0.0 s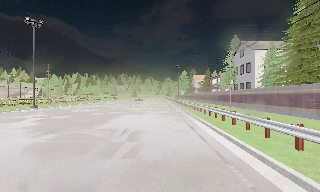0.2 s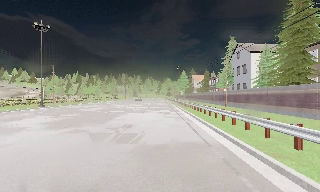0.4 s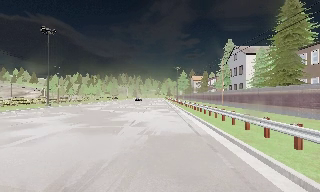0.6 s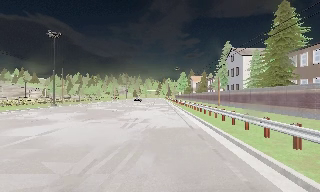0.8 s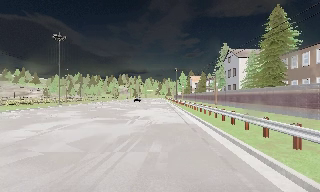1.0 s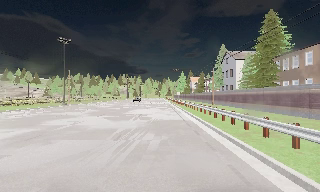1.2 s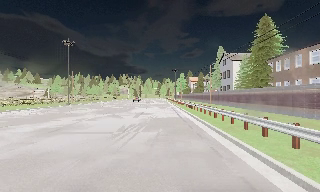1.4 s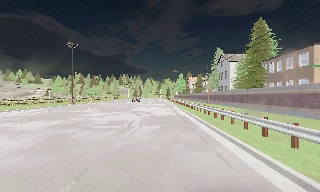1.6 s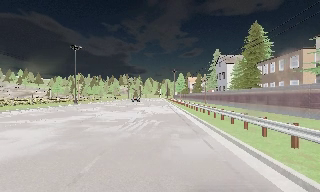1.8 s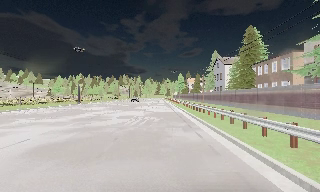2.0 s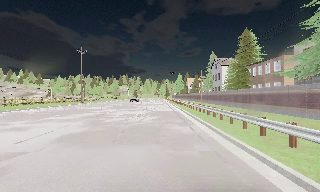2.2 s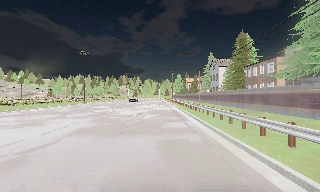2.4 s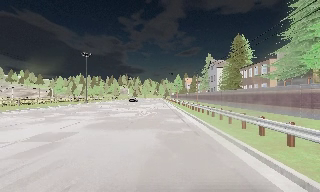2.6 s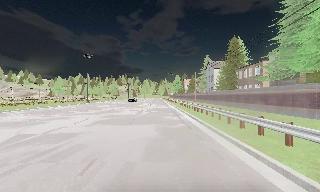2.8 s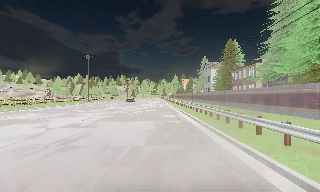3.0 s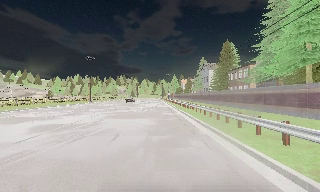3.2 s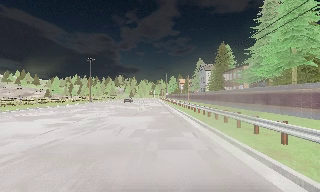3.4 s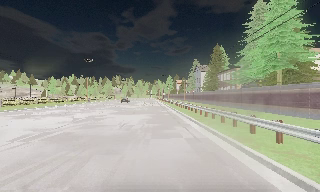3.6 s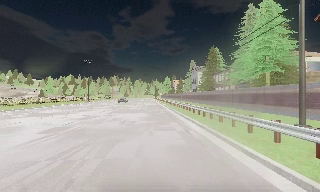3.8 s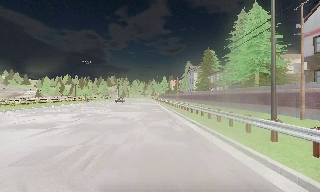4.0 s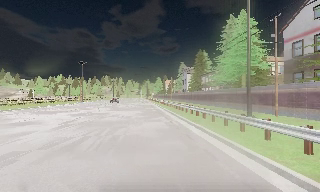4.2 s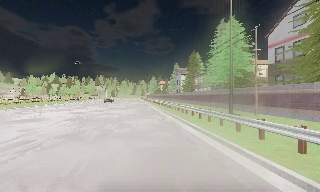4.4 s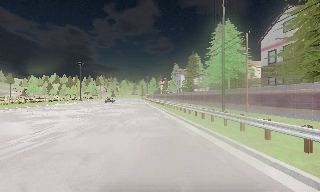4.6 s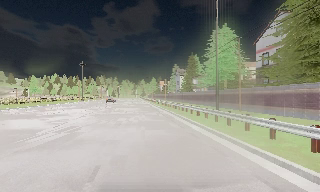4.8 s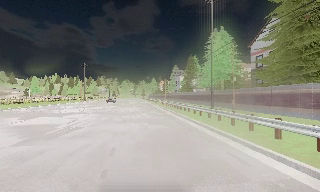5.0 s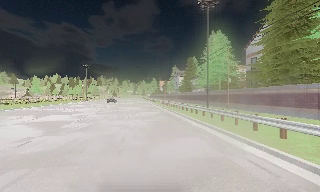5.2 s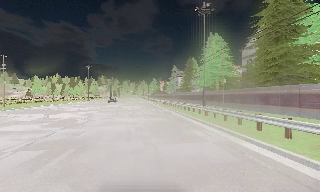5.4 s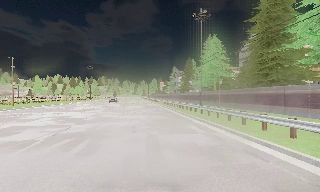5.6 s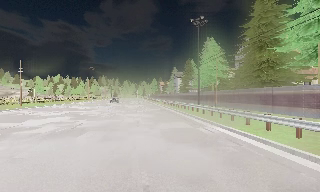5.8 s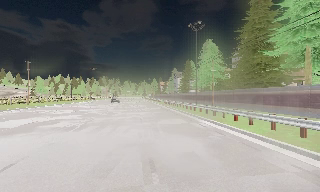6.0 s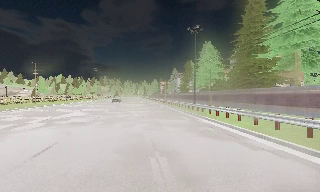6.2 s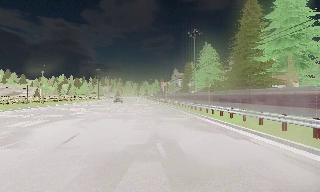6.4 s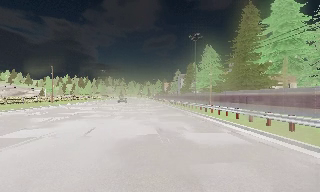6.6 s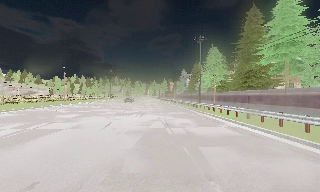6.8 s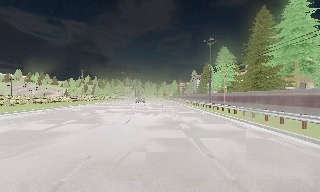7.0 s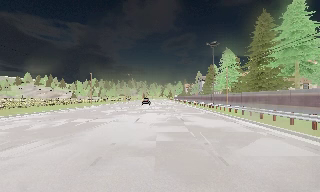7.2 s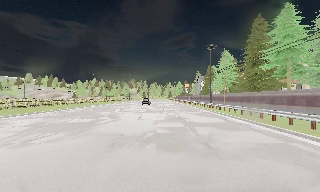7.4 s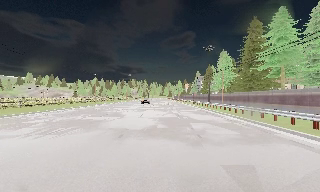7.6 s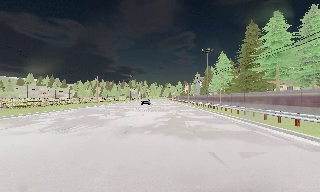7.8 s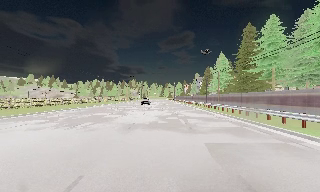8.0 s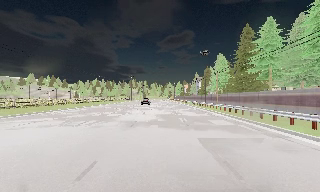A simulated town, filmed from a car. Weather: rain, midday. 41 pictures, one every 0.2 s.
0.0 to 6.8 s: The camera travels backward, about 50 m, so what stands in front gets smaller.
6.8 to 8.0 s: The camera travels backward, about 7 m, so what stands in front gets smaller. It loses speed.
The film runs backward here.
